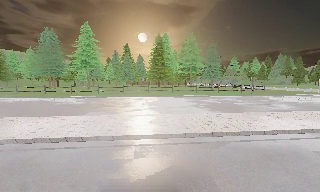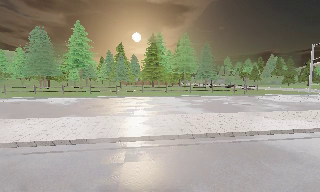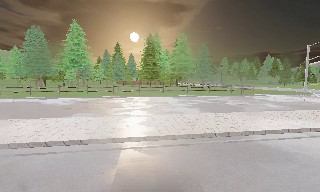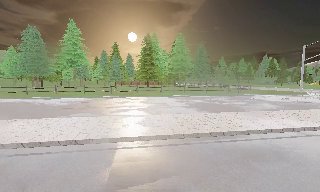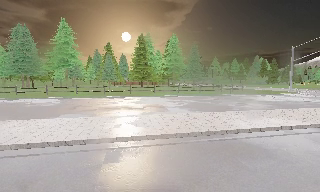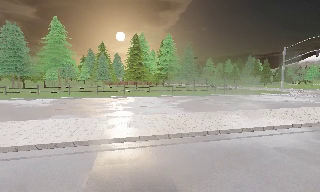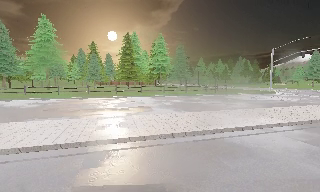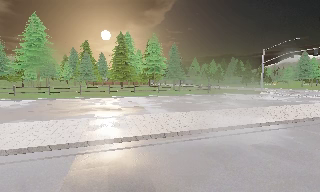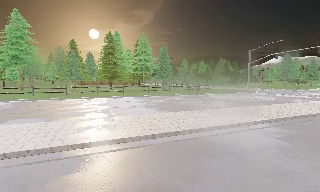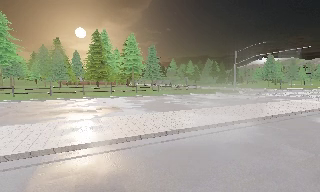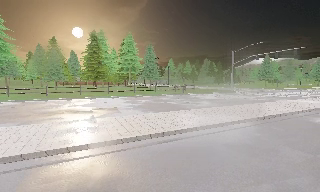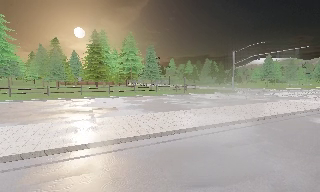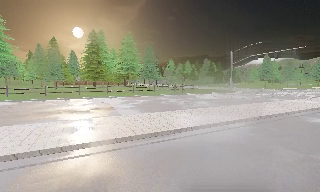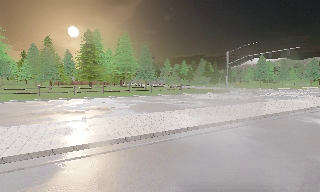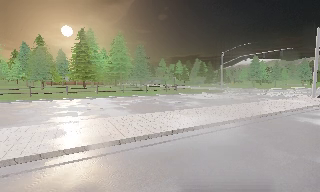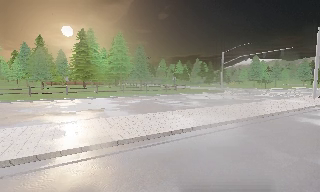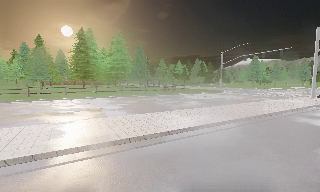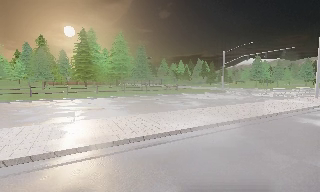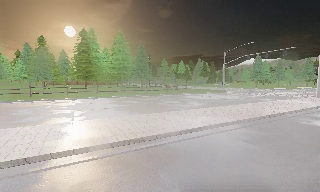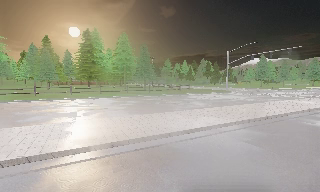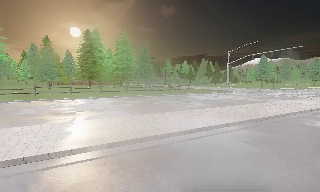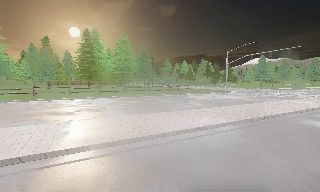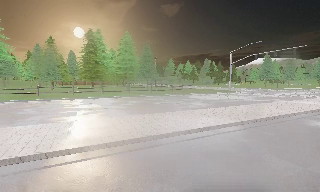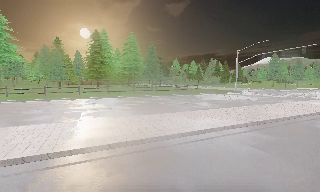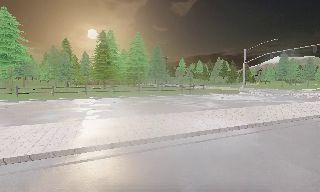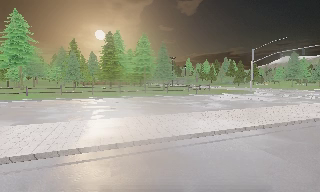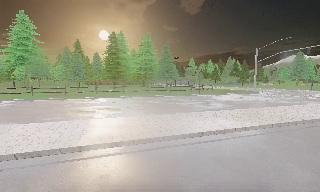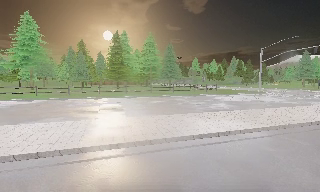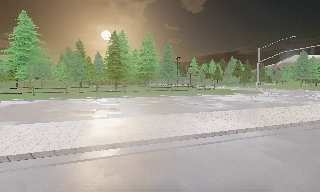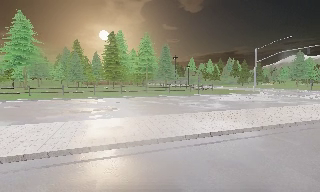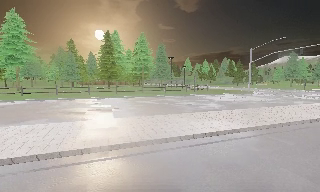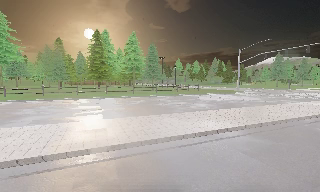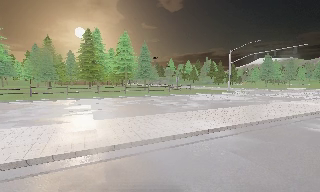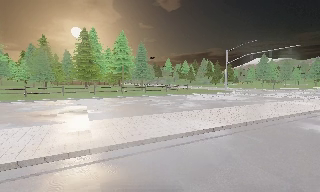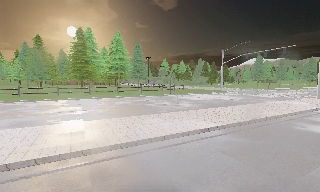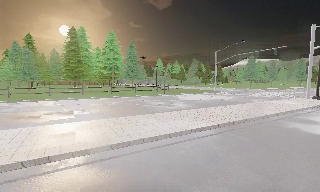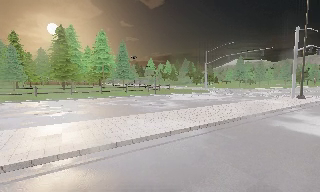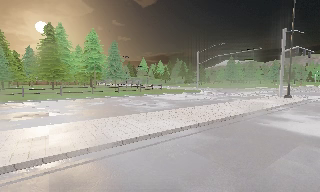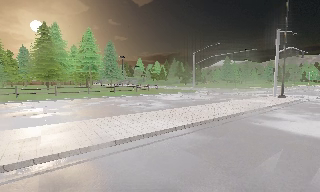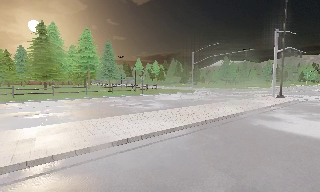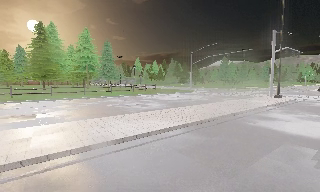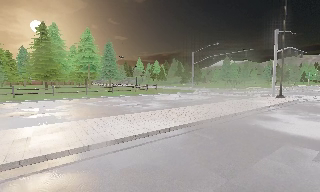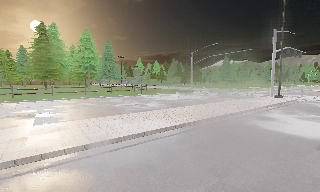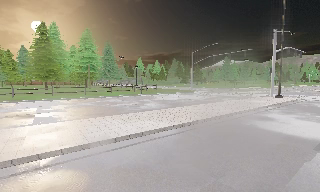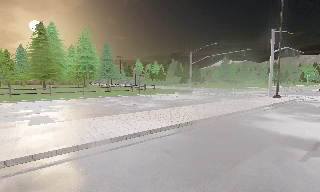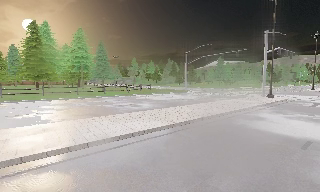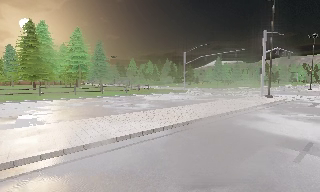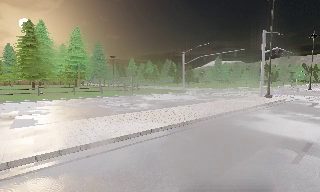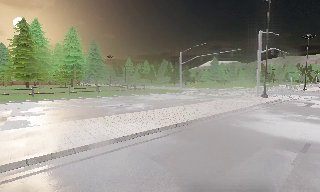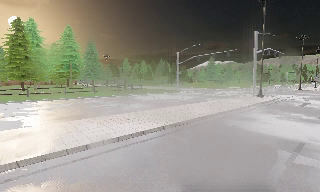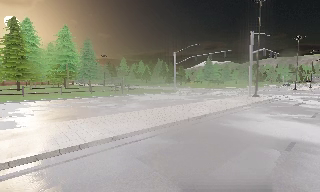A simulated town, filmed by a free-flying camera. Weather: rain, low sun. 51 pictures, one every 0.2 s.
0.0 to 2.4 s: The camera pans to its right, which is clockwise from overhead, by about 20 degrees. It travels to its right and forward, about 1 m, so close, fixed things drift to the left.
2.4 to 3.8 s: The camera travels forward, about 0.5 m, so what stands in front looms larger.
3.8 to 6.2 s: The camera travels to its right and forward, about 1 m.
6.2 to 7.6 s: The scene slides to the left, as the camera pans about 15 degrees to its right. It travels to its right, about 0.5 m, so close, fixed things drift to the left.
7.6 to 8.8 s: The camera travels to its right, about 0.5 m, so close, fixed things drift to the left.
8.8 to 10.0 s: The camera shifts only a little, or ends up much as it began.
The film runs forward here.
